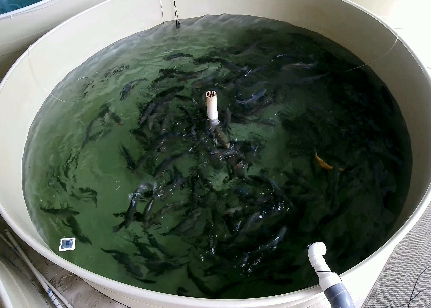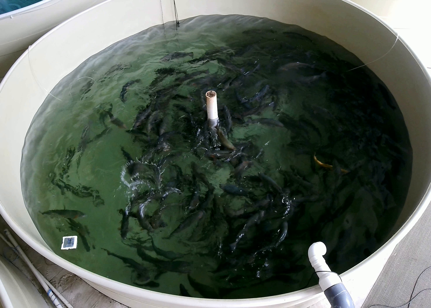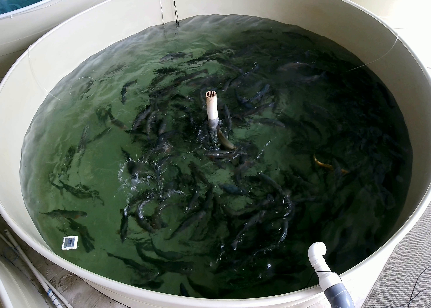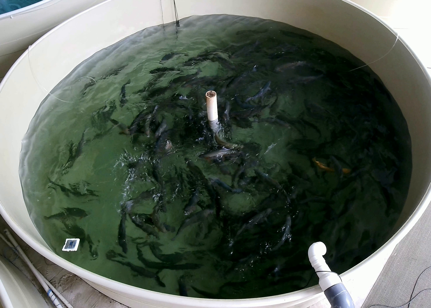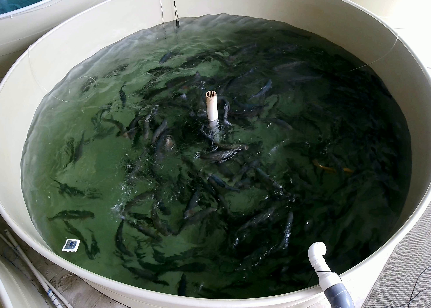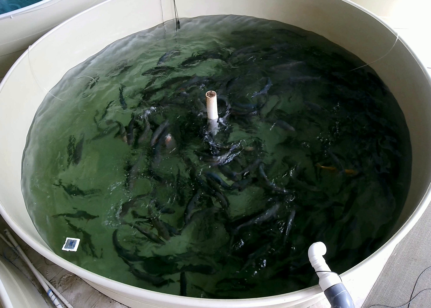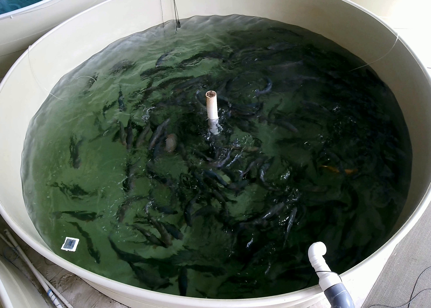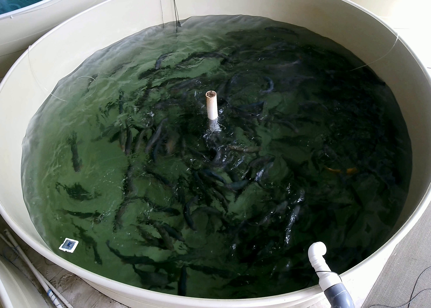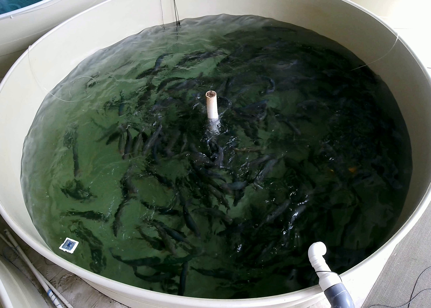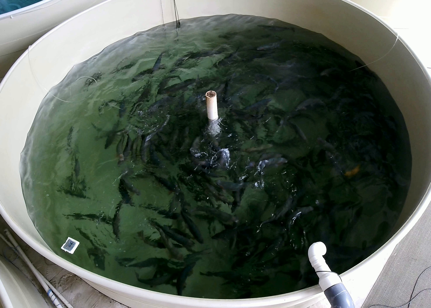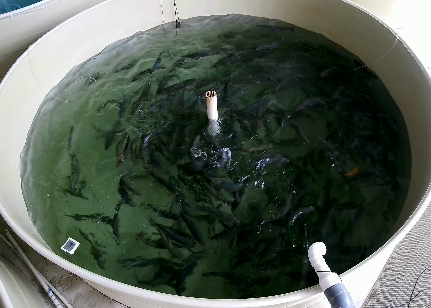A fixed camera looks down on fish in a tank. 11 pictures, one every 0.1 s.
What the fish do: Weak feeding.
